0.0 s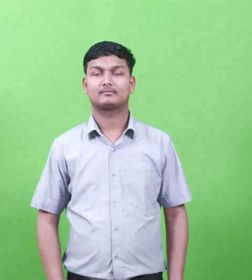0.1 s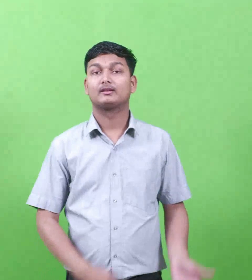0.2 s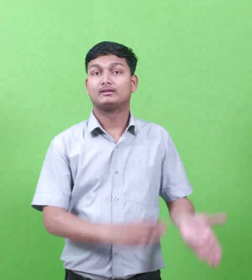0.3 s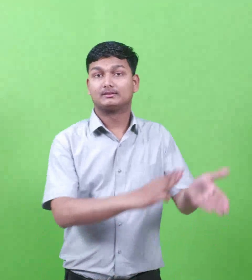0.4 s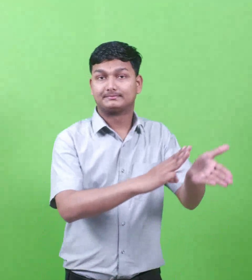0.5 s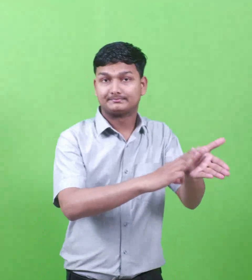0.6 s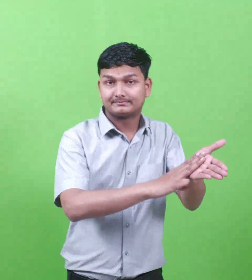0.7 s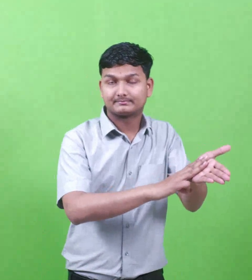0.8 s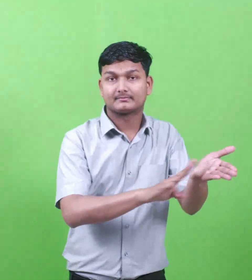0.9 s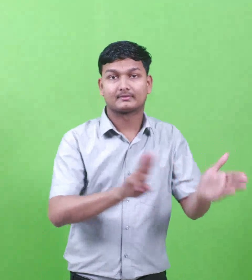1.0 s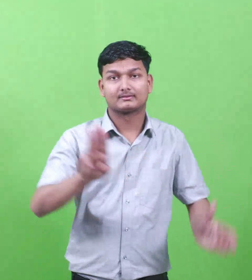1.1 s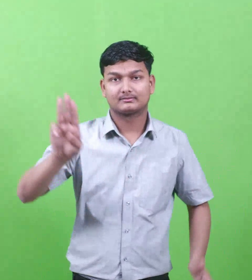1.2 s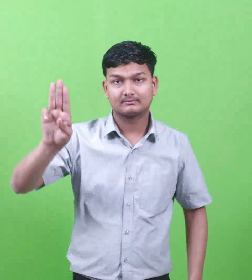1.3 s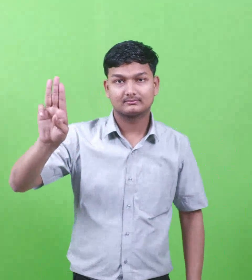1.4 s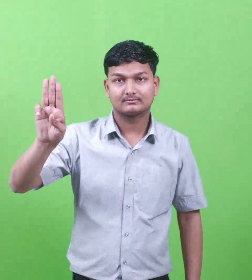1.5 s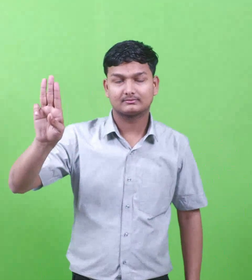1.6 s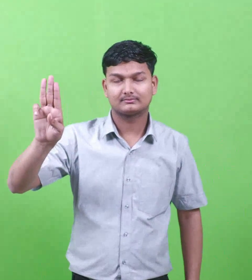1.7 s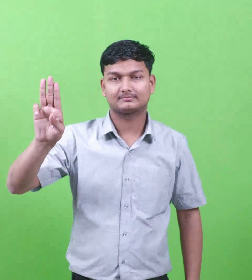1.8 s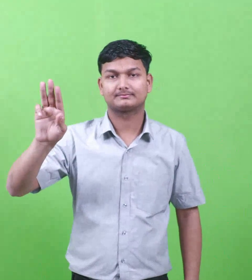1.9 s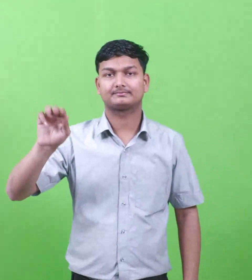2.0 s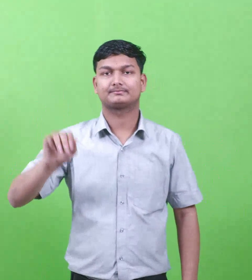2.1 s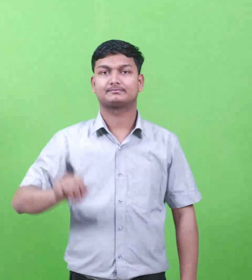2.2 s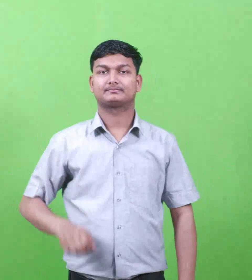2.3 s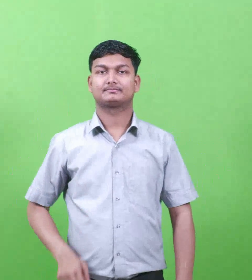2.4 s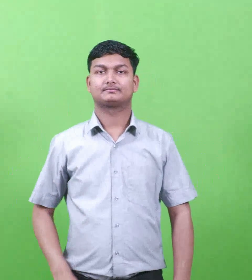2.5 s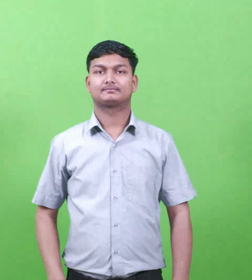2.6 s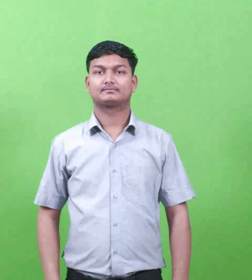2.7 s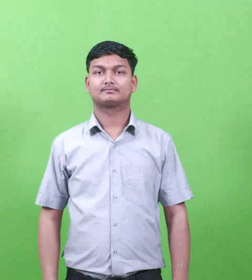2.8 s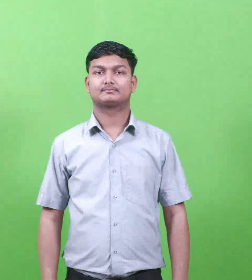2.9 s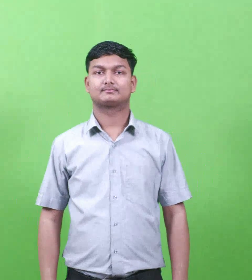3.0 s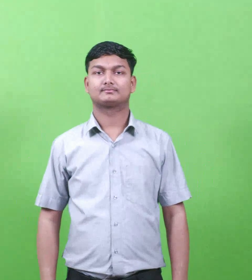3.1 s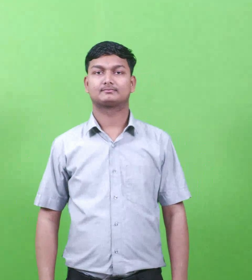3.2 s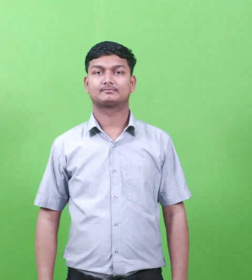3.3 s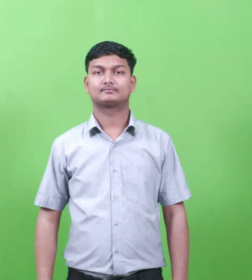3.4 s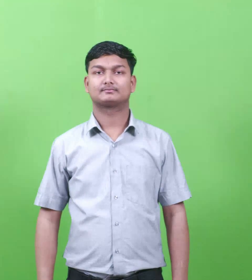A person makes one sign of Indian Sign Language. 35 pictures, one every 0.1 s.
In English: mitylene
